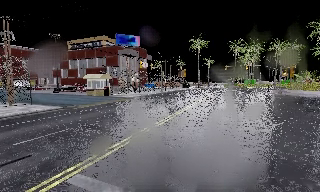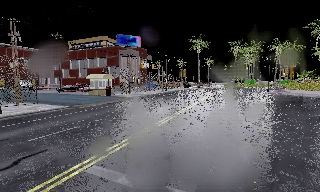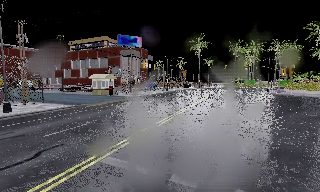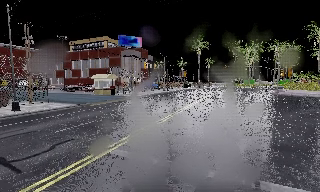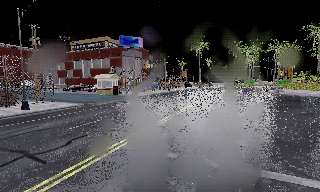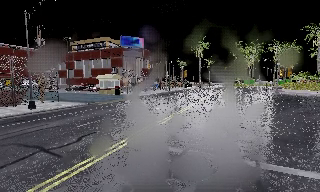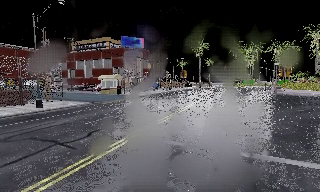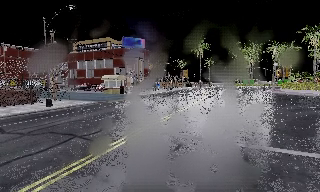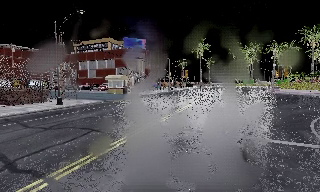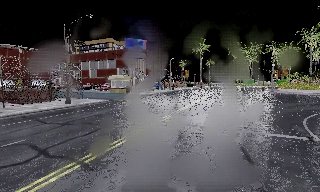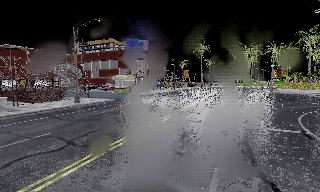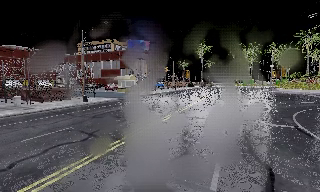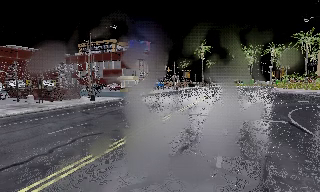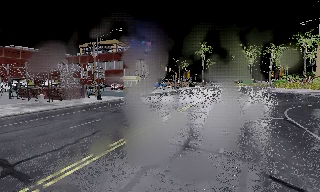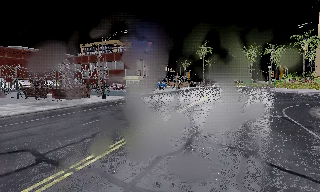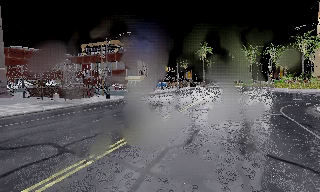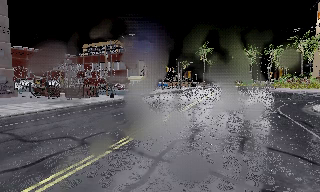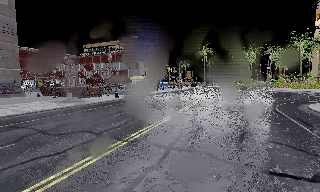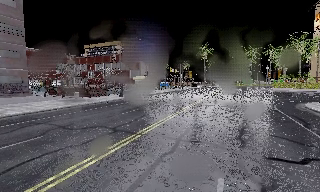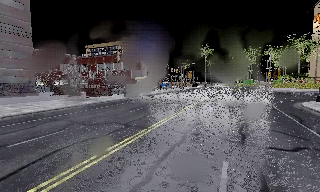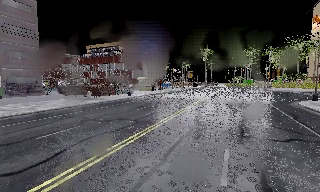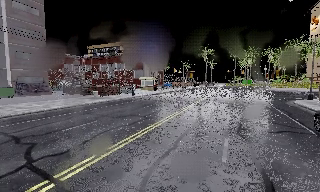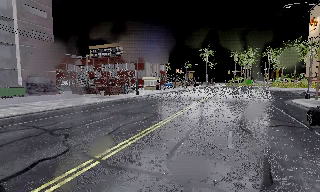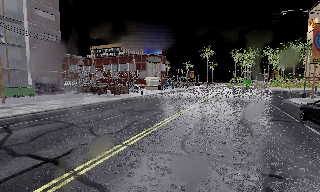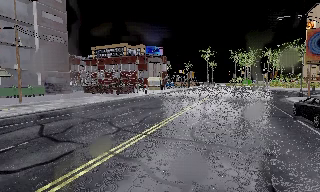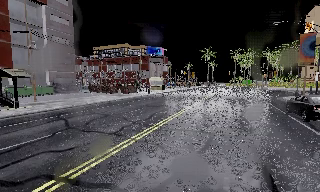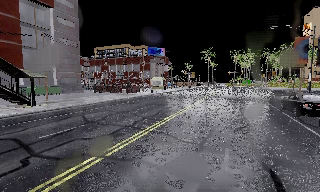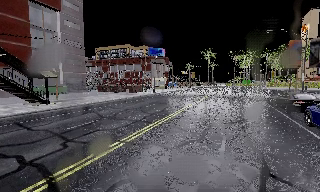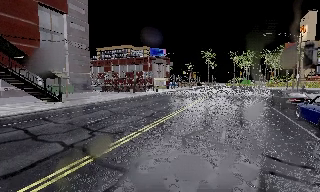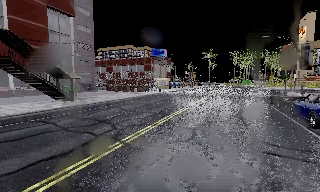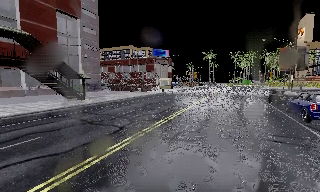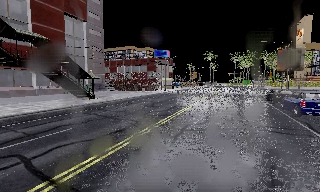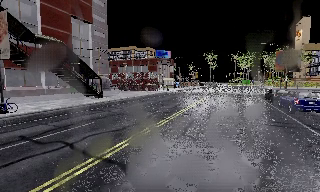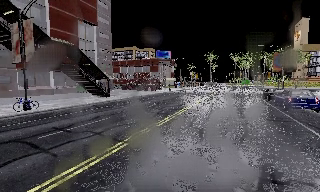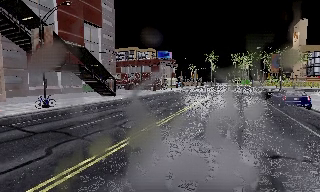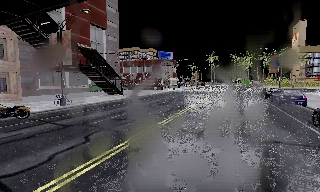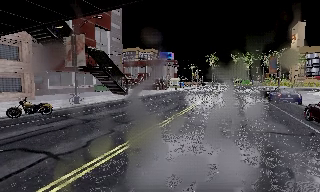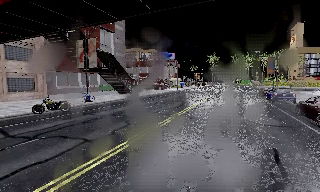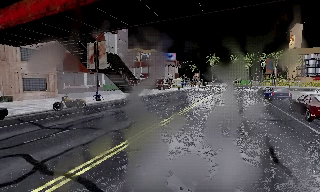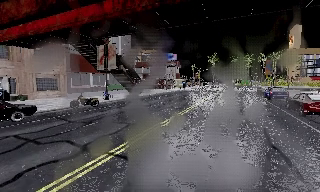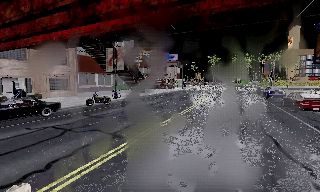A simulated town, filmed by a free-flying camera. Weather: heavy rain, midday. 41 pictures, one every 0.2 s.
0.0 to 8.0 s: The camera travels backward and to its left, about 40 m, so what stands in front gets smaller. It gains speed.
The film runs backward here.
